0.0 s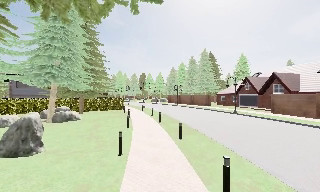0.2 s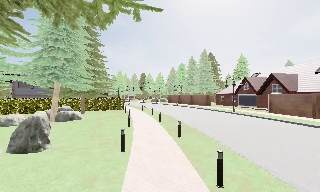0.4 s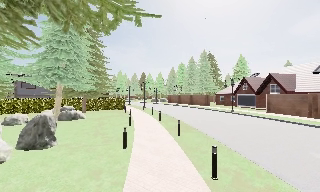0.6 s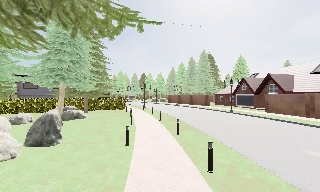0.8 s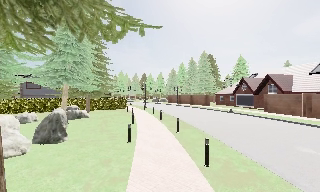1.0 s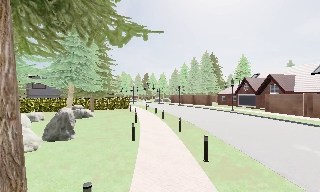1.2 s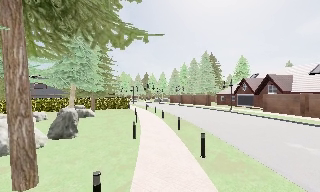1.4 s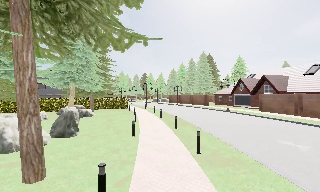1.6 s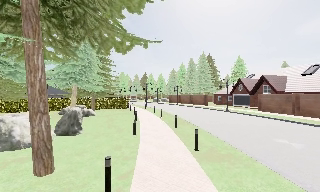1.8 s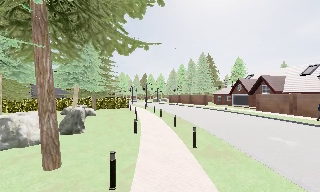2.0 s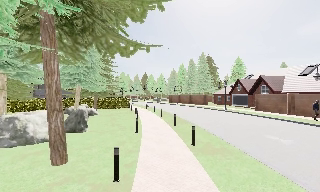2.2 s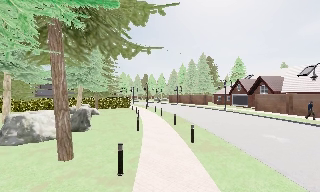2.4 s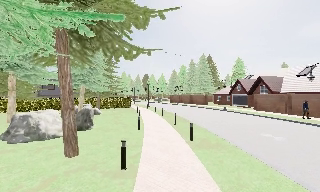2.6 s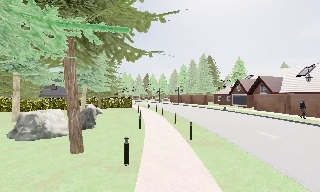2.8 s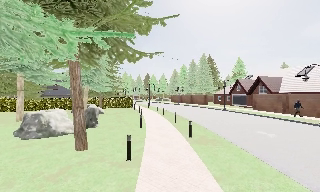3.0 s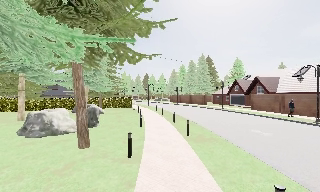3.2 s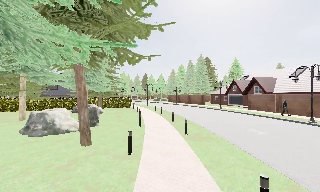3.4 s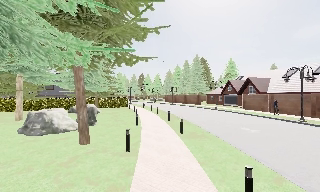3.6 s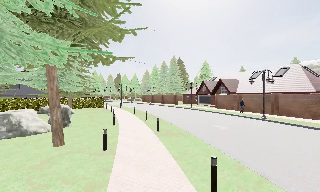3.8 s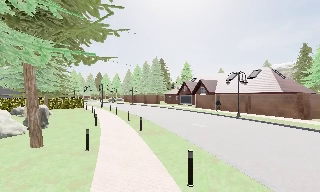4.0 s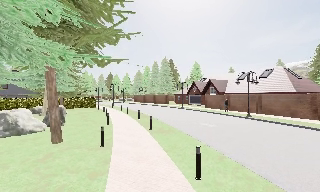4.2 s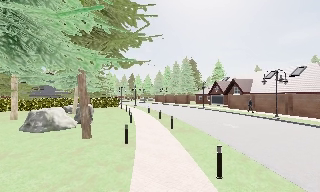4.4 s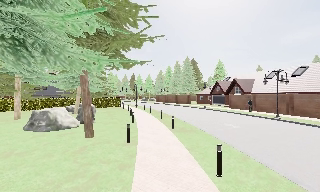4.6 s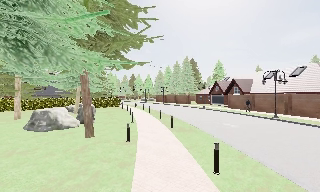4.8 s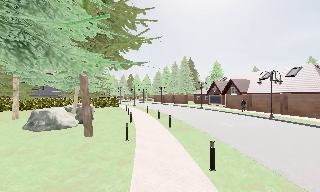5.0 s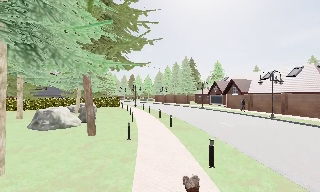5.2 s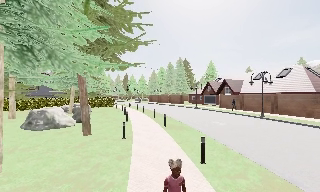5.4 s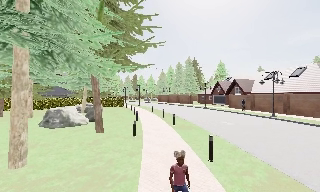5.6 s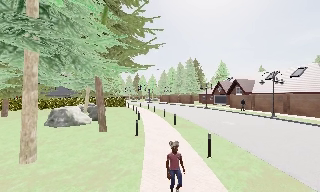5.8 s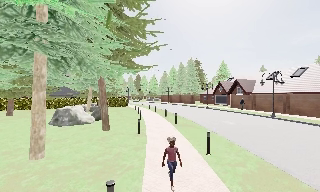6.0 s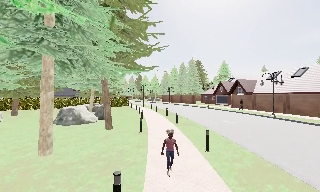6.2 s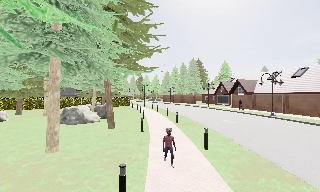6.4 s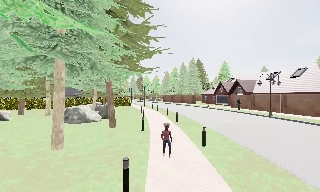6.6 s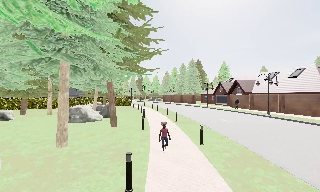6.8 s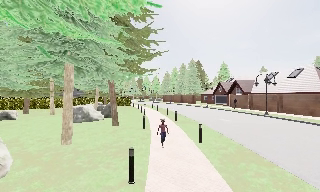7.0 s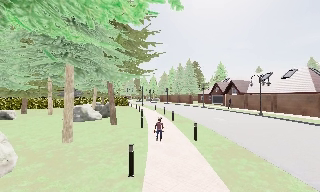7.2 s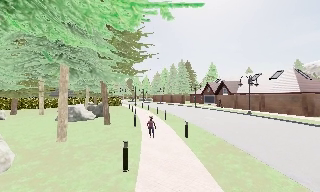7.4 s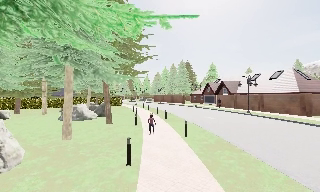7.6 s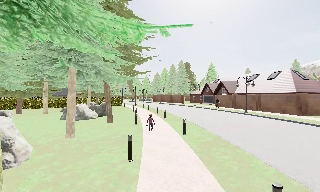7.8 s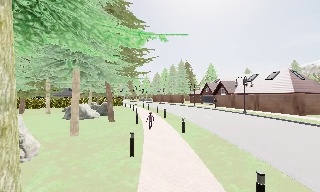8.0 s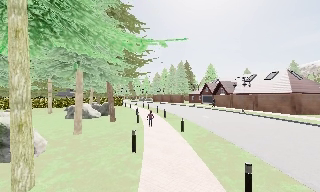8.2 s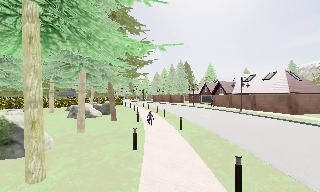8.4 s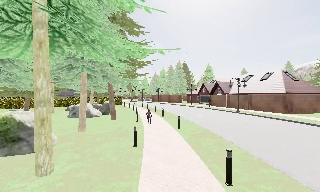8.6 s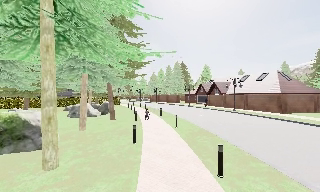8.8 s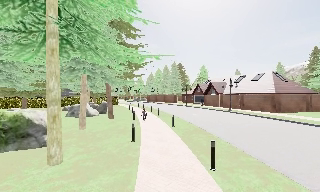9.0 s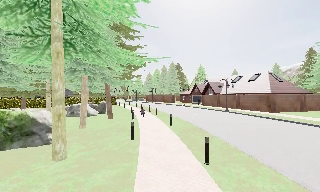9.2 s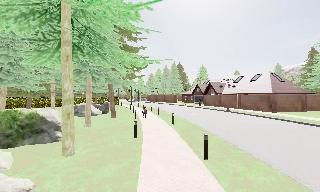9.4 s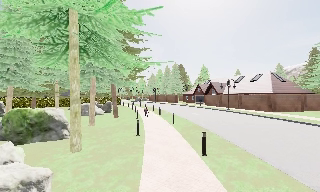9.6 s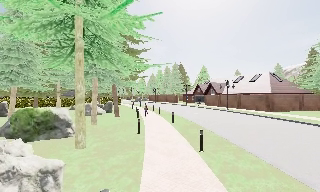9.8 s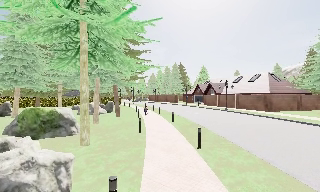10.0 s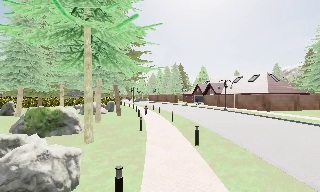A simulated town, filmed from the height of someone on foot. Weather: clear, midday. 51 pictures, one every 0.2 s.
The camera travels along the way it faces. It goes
backward.
0.0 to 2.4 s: The camera travels backward, about 4.5 m, so what stands in front gets smaller.
2.4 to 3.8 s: The scene slides to the left, as the camera pans about 15 degrees to its right. It travels backward, about 2 m, so what stands in front gets smaller.
3.8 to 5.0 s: The camera swings to its left by about 10 degrees, and the scene slides to the right. It travels backward, about 1 m, so what stands in front gets smaller.
5.0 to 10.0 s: The camera travels backward, about 9 m, so what stands in front gets smaller.
The film runs backward here.
